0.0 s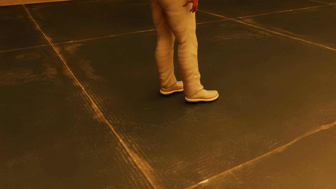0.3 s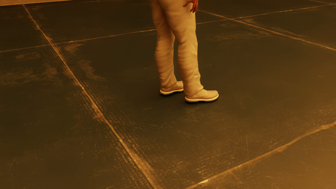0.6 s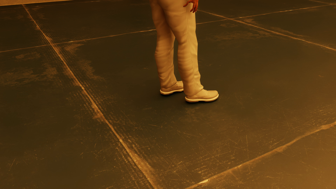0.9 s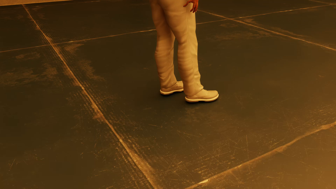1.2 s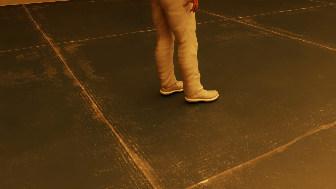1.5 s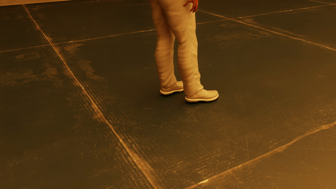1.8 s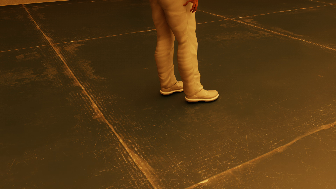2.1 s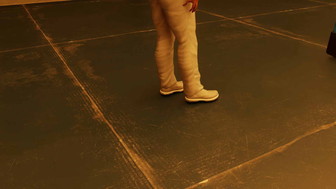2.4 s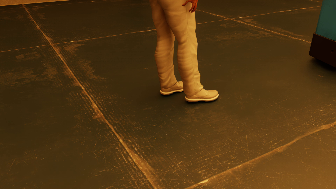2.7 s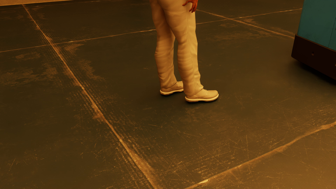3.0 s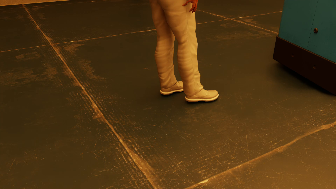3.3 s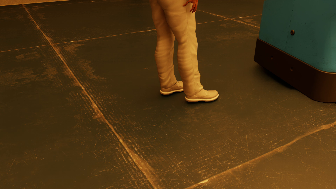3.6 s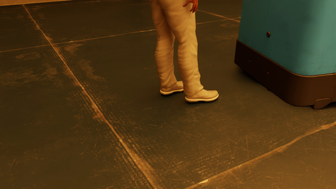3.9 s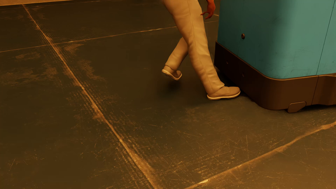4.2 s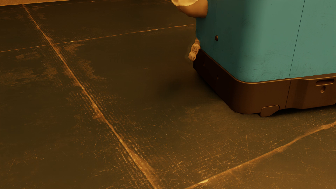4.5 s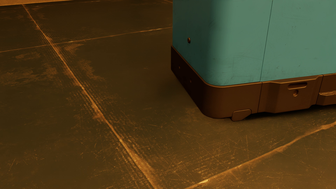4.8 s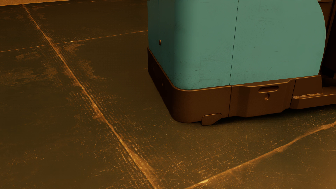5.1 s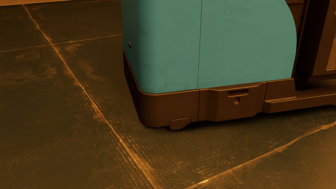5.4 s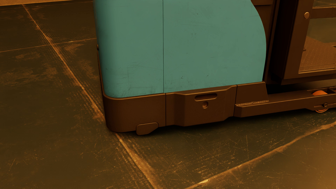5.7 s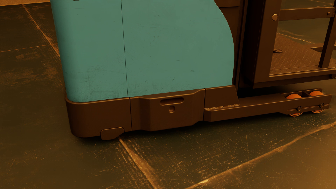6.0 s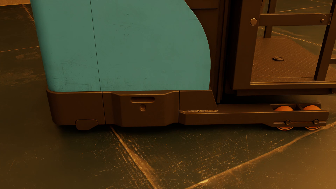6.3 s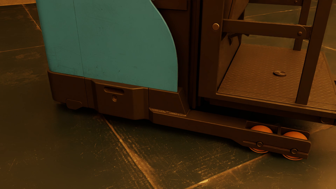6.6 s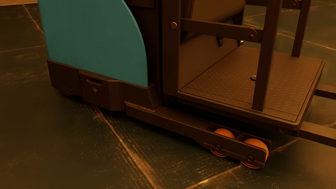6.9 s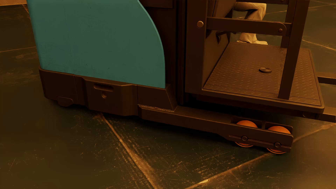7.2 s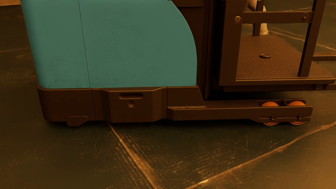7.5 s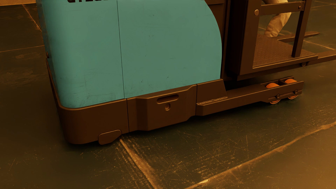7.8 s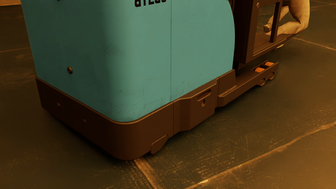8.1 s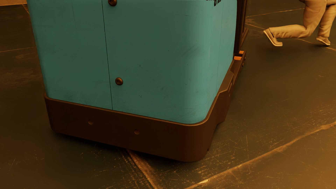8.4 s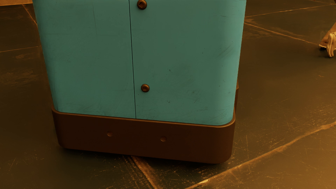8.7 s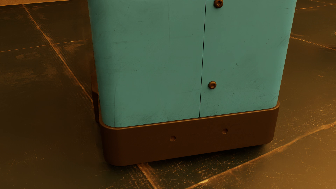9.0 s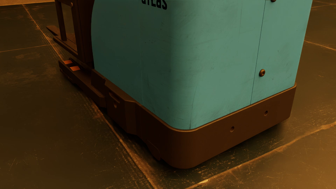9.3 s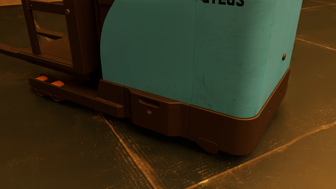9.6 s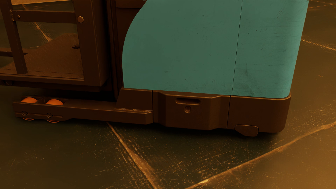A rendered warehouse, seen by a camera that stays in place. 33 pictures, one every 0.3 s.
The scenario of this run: Near miss between a forklift and a person.
